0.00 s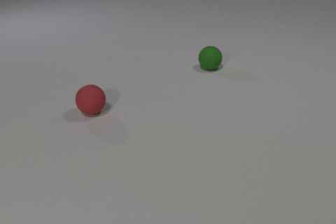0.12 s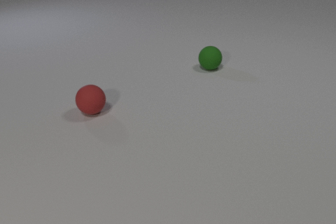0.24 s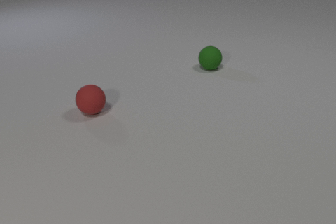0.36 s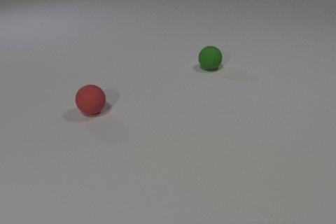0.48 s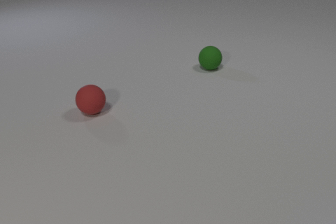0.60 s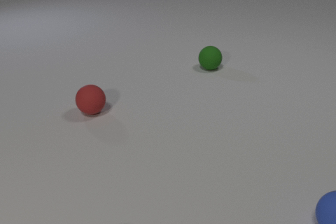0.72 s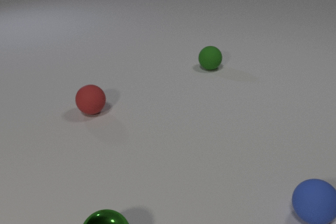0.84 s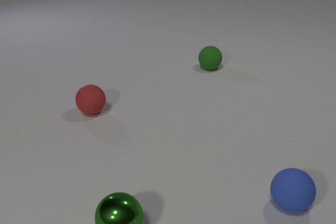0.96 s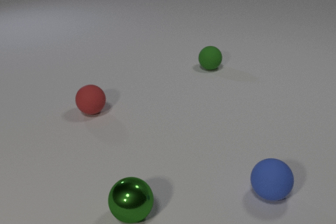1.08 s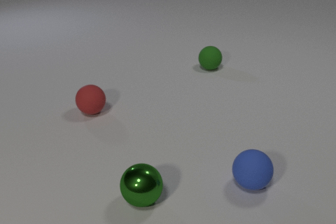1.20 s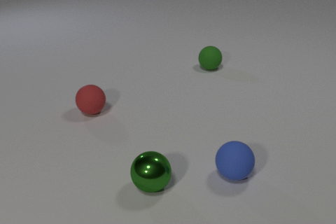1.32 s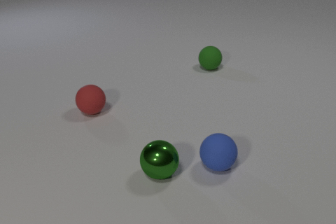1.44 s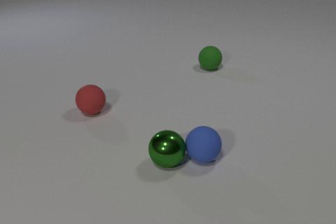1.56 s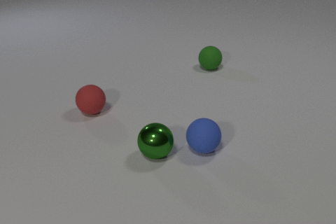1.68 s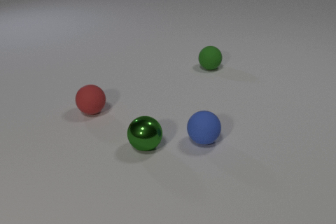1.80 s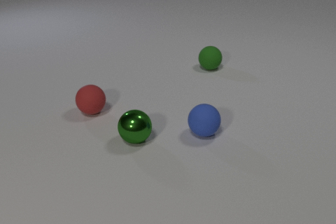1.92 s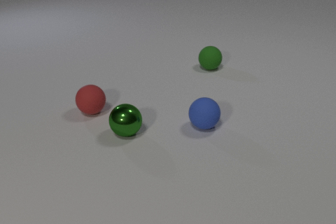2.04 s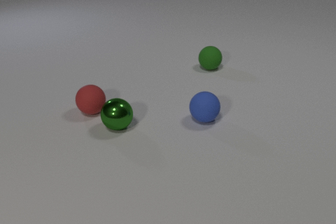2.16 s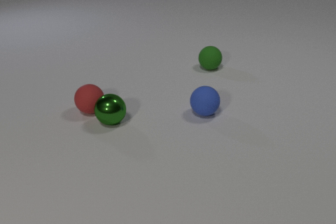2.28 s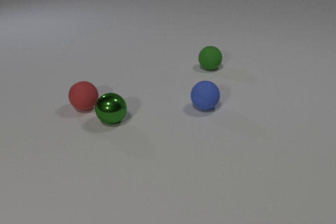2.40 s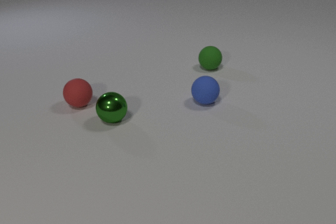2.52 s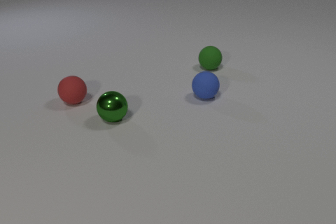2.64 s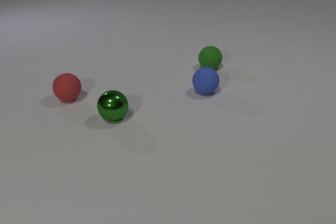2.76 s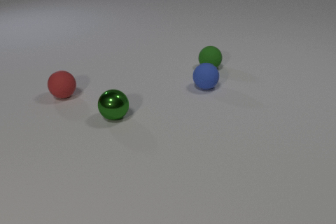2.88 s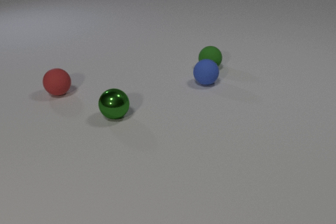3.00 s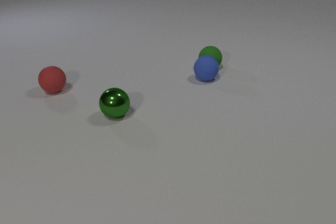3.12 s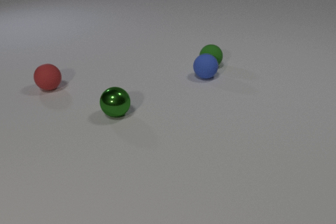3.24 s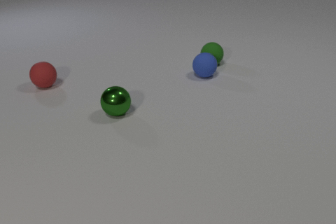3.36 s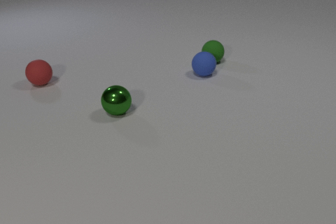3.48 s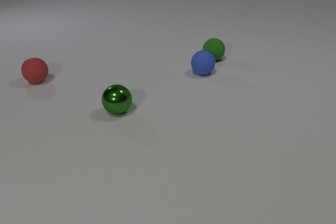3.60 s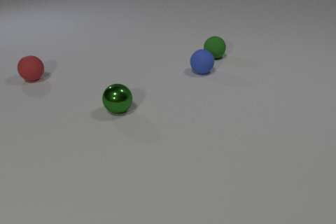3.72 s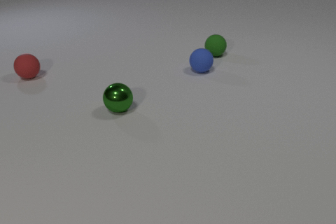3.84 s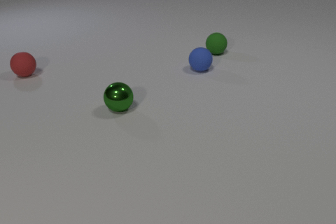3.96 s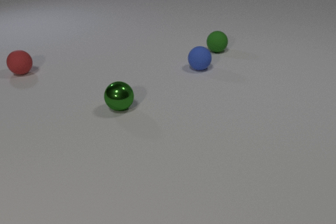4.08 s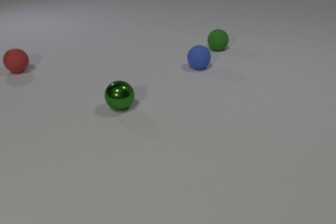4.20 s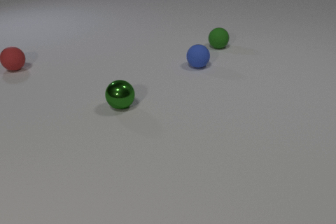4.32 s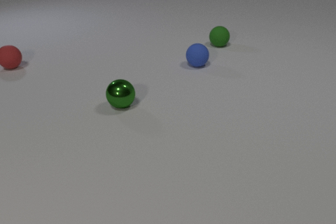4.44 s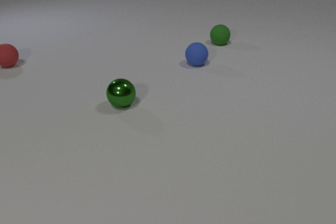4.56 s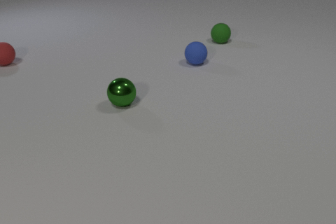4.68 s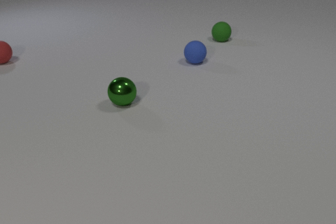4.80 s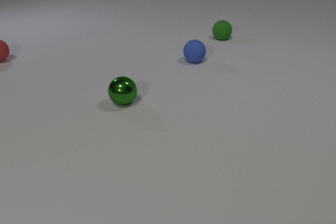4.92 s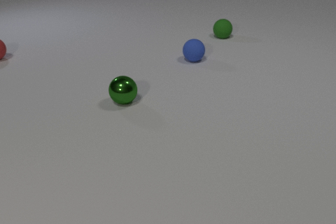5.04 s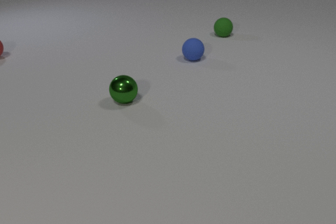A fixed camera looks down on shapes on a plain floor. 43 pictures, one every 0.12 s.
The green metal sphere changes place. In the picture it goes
away from the camera.
The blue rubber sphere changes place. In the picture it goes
away from the camera.
0.00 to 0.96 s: The green metal sphere comes in at the bottom edge, rolls away from the camera and to the right. The blue rubber sphere comes in at the right edge, rolls to the left.
0.96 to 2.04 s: The green metal sphere rolls away from the camera. The blue rubber sphere rolls away from the camera and to the left. The green metal sphere and the blue rubber sphere collide.
2.04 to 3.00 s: The green metal sphere rolls away from the camera. The blue rubber sphere rolls away from the camera. The red rubber sphere rolls away from the camera and to the left. The green metal sphere and the red rubber sphere collide.
3.00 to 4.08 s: The green metal sphere rolls away from the camera. The blue rubber sphere rolls away from the camera. The red rubber sphere rolls away from the camera and to the left. The green rubber sphere rolls away from the camera. The blue rubber sphere and the green rubber sphere collide.
4.08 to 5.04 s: The green metal sphere rolls away from the camera. The blue rubber sphere rolls away from the camera. The red rubber sphere rolls away from the camera and to the left. The green rubber sphere rolls away from the camera.
What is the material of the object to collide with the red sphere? metal.
How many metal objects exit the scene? 0.
What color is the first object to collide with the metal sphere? blue.
